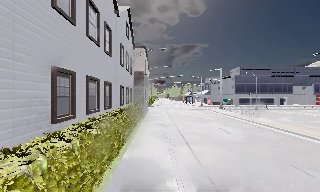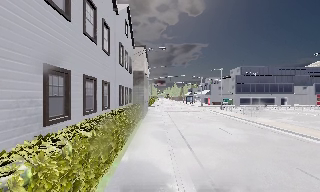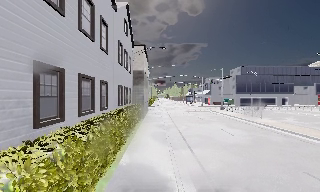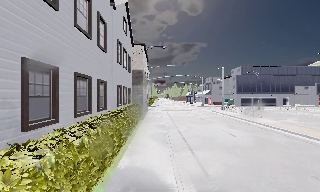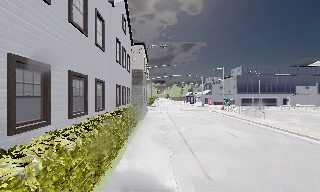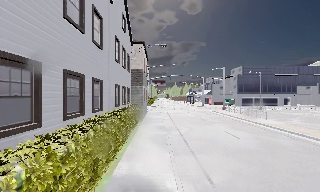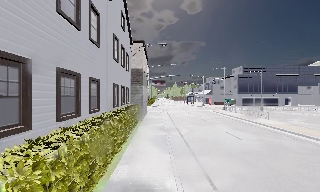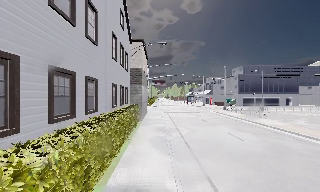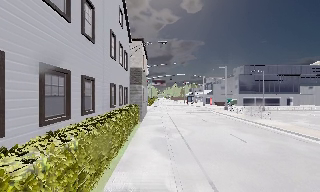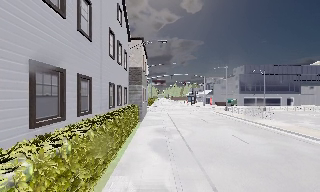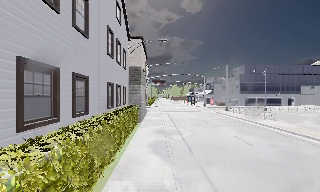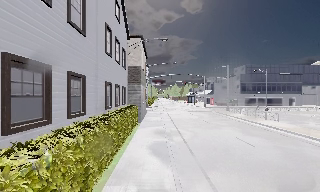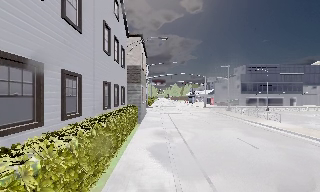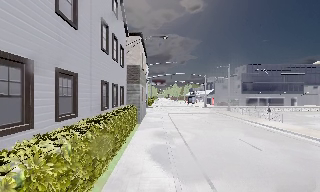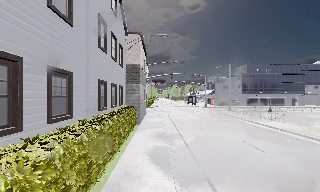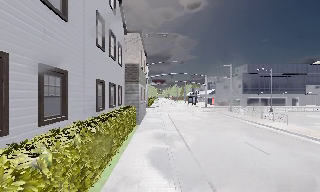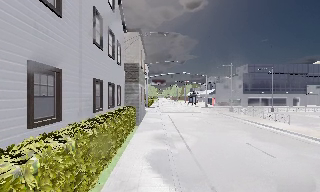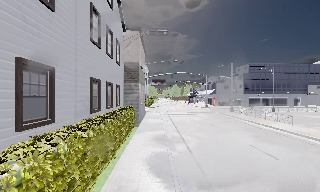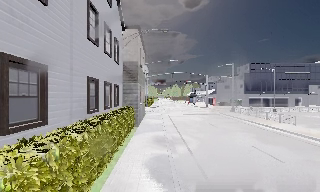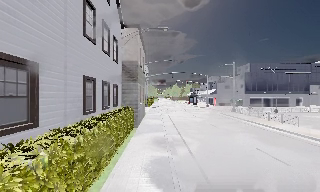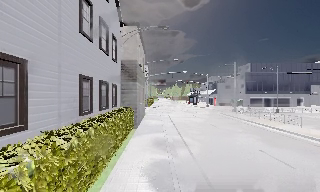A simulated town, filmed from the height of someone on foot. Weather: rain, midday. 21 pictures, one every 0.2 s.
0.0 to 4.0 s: The camera travels forward, about 6 m, so what stands in front looms larger.
The film runs forward here.
